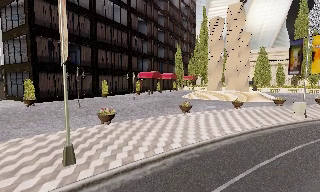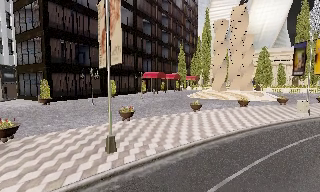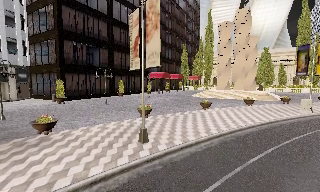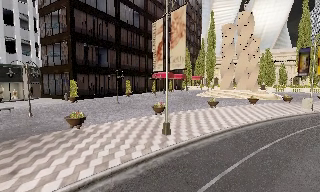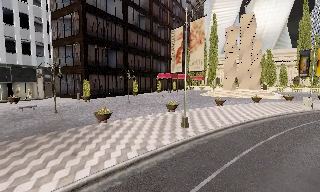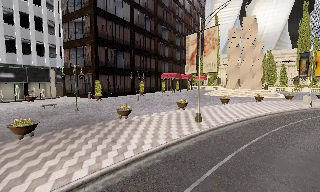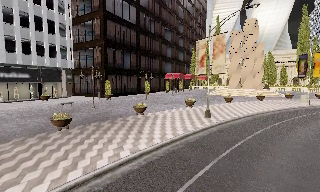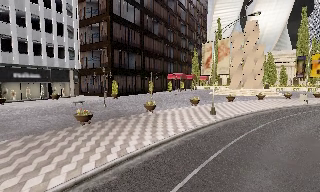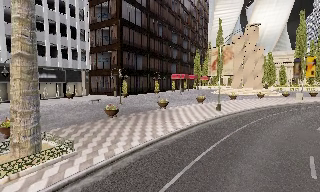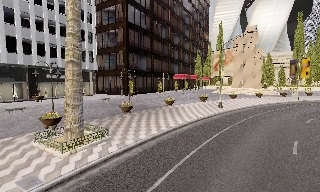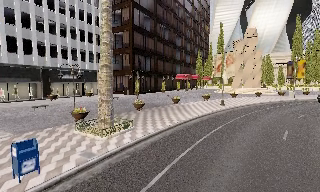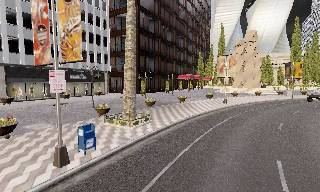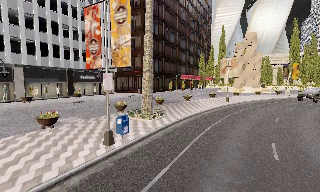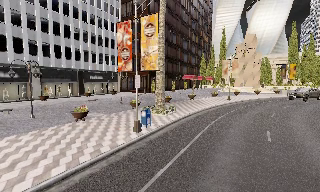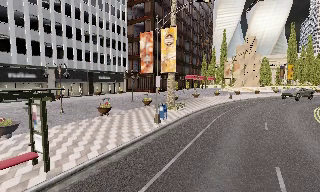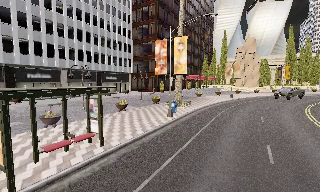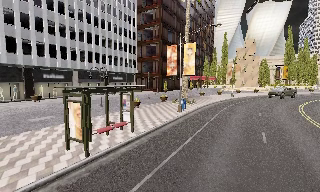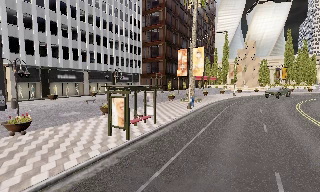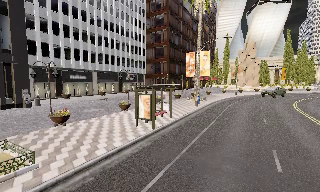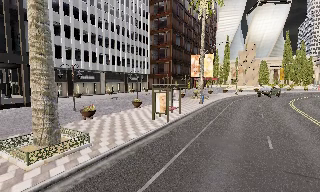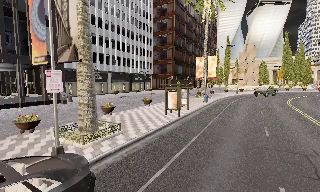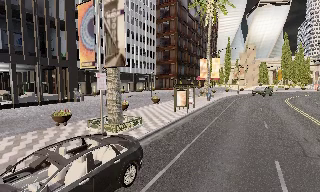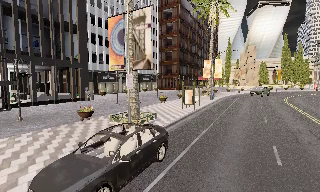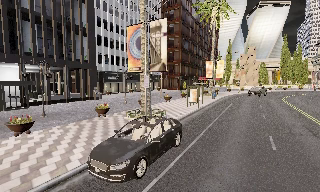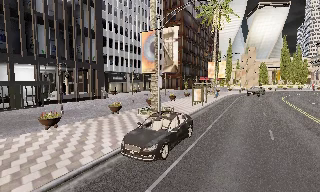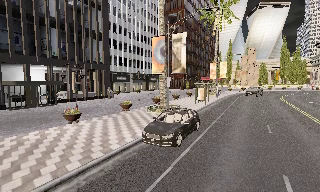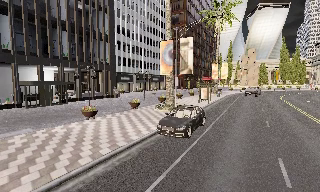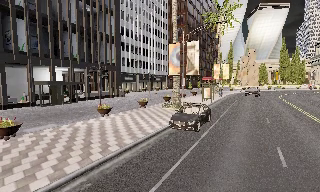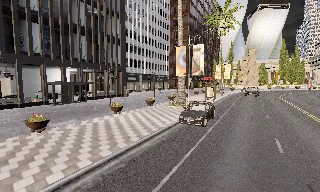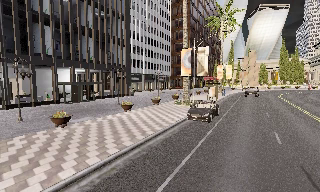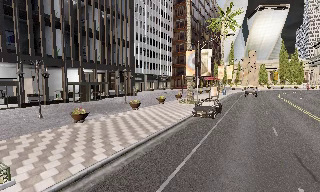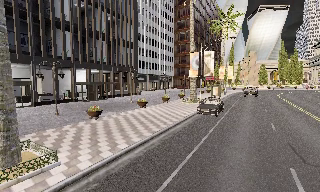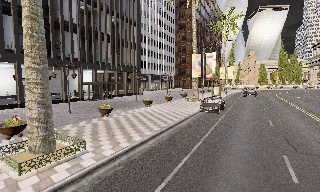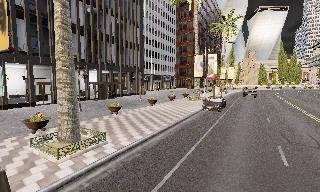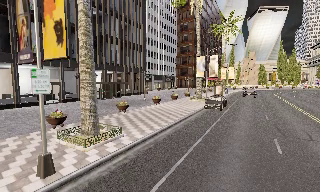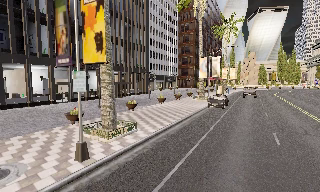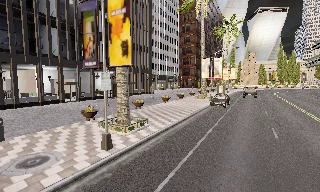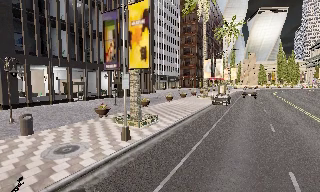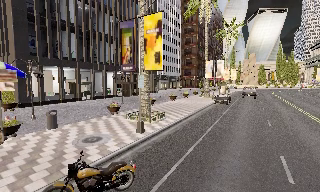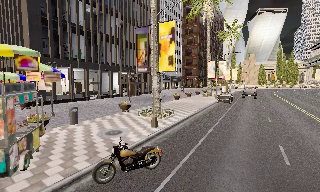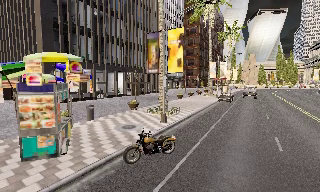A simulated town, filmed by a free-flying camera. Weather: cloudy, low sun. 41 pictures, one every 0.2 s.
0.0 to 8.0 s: The camera travels backward and to its left, about 65 m, so what stands in front gets smaller.
The film runs forward here.
